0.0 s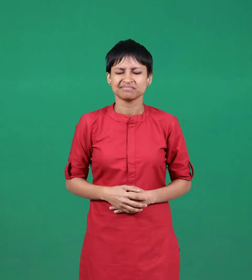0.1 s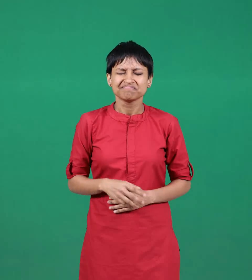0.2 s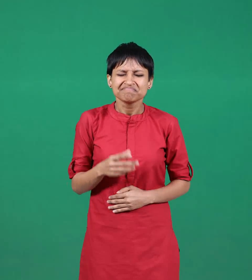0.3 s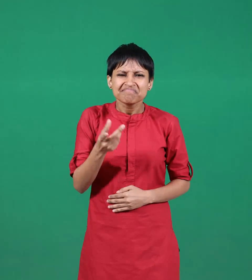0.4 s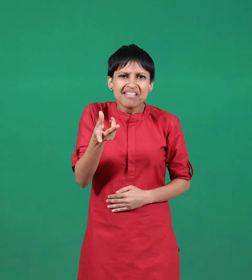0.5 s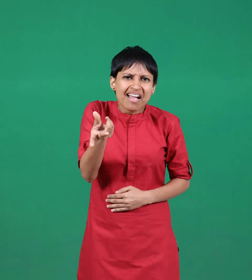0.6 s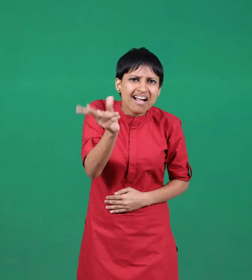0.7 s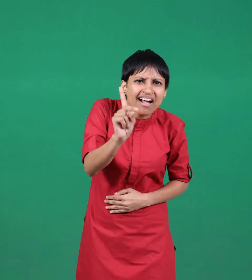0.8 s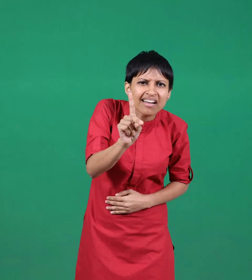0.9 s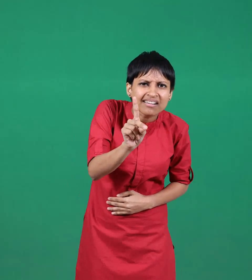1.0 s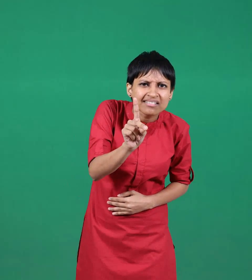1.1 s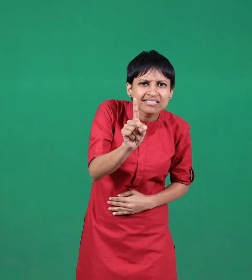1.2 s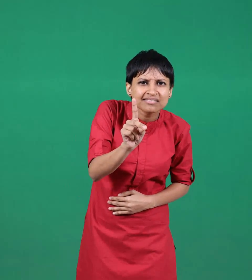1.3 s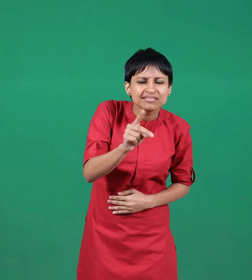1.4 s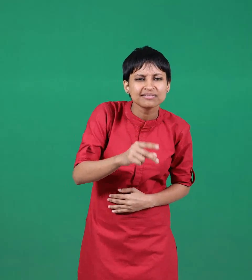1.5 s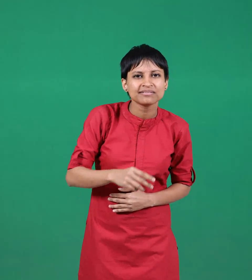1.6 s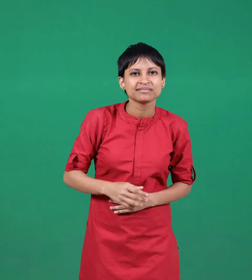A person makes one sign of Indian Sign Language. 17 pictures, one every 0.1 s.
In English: pardon
